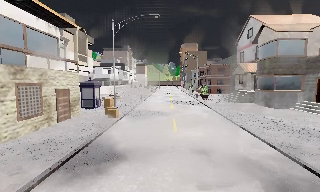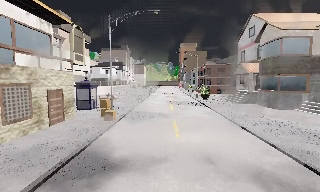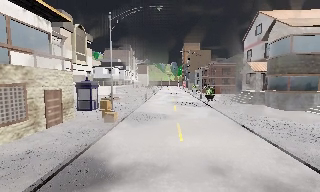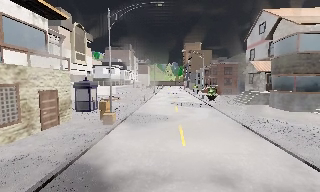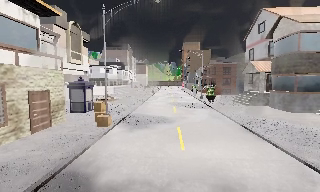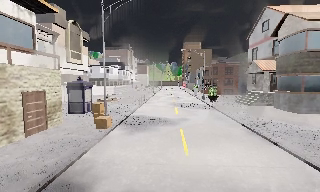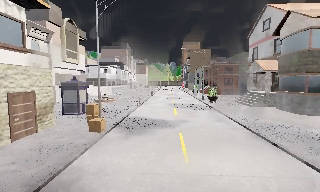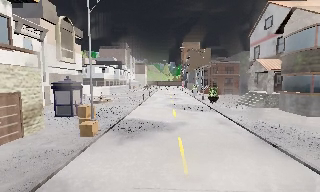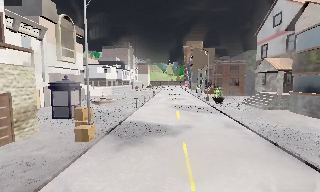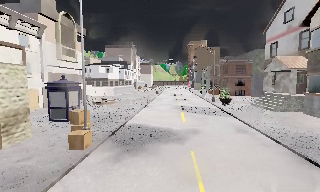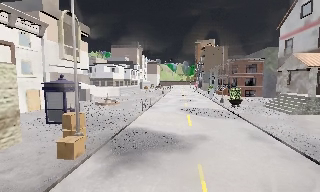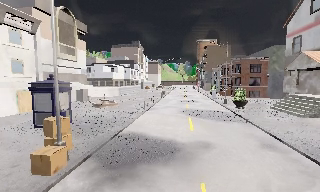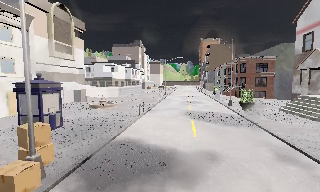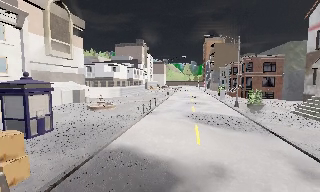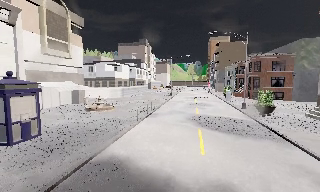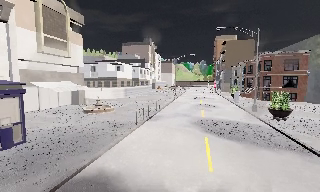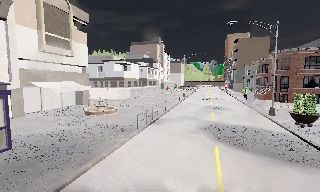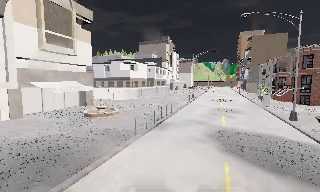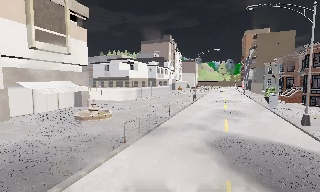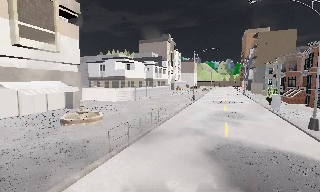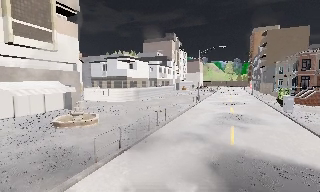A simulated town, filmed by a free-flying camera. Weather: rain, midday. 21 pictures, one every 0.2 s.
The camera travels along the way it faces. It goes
forward.
0.0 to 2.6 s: The camera travels forward, about 10 m, so what stands in front looms larger. It gains speed.
2.6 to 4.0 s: The camera pans to its left, which is counterclockwise from overhead, by about 15 degrees. It travels forward, about 8 m, so what stands in front looms larger.
The film runs backward here.
